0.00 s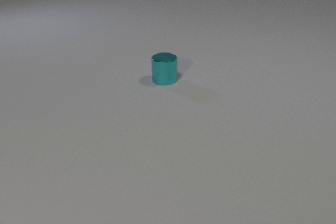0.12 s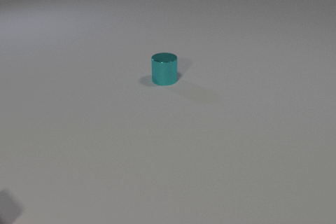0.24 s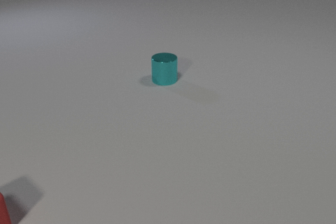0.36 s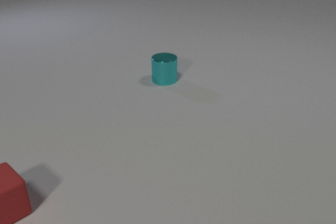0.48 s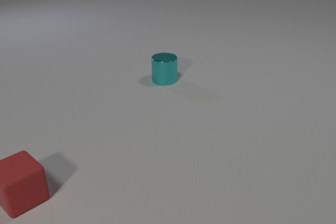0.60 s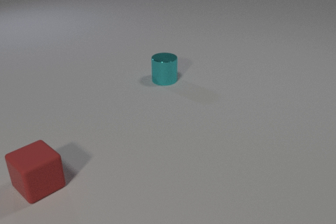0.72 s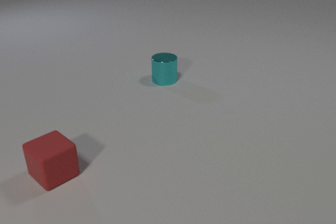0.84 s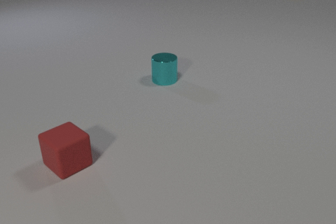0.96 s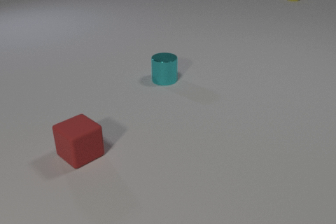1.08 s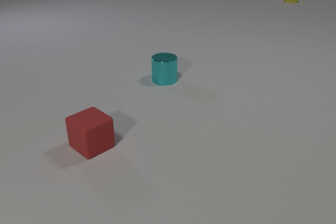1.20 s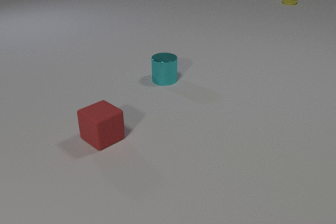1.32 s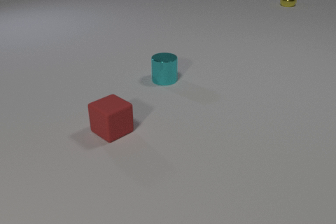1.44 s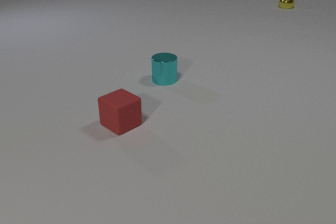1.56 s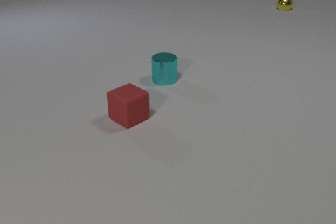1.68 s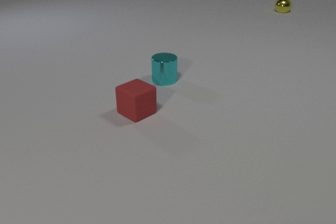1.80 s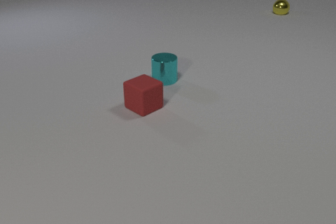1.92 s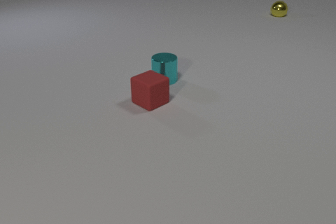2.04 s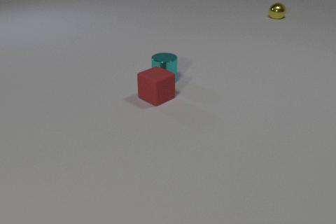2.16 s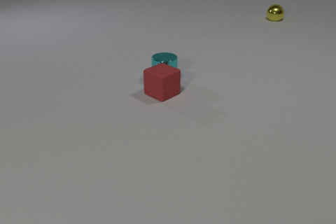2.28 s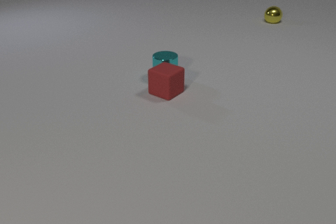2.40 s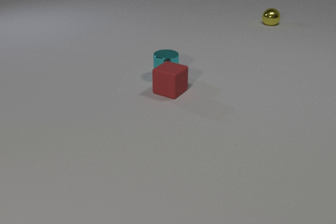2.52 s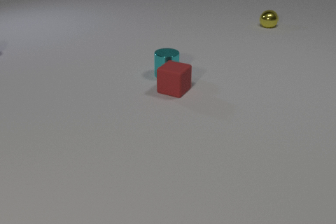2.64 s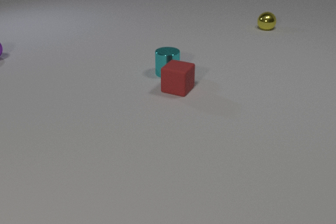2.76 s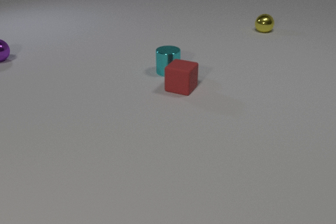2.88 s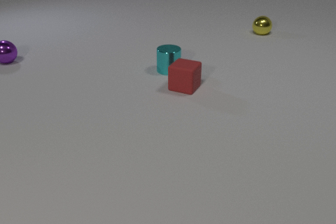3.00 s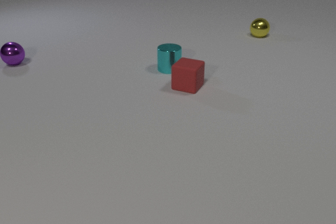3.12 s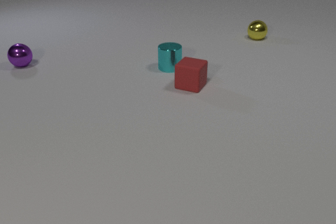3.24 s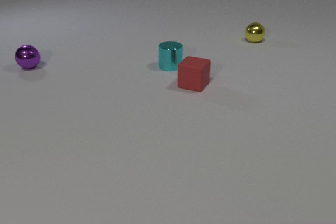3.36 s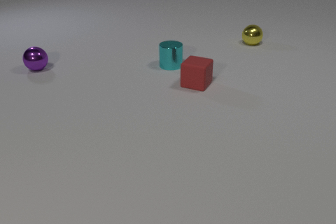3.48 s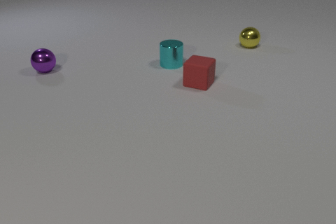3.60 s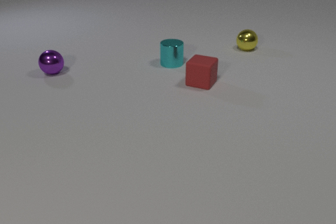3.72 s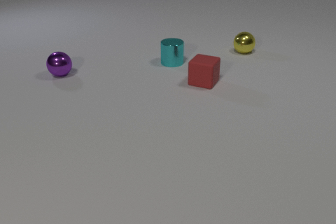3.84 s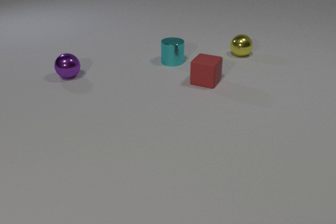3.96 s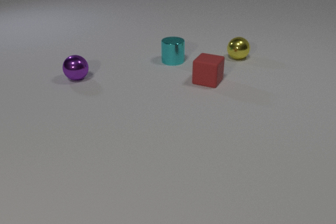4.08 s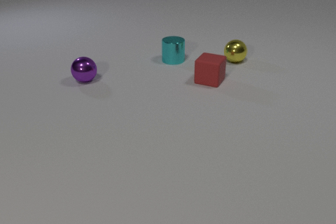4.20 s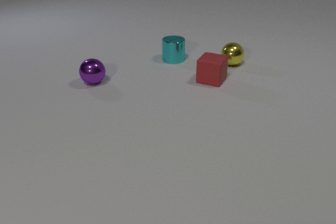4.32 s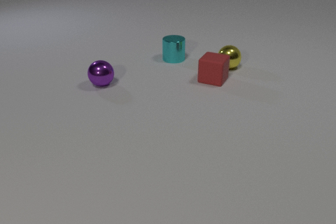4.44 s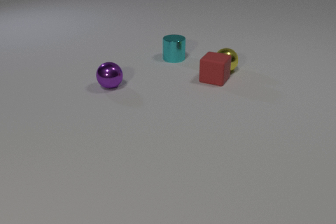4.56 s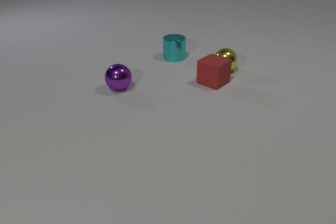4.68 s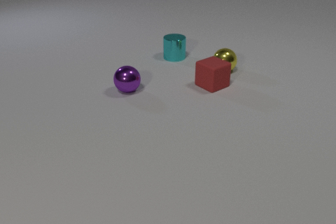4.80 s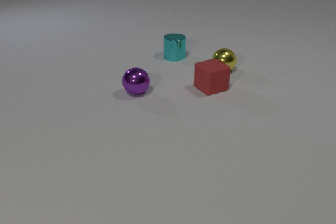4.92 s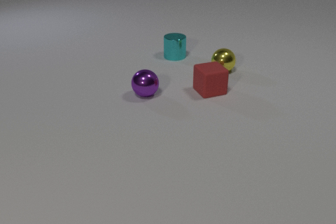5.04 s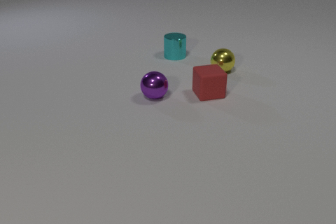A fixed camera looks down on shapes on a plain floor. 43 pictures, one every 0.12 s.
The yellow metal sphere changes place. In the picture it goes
toward the camera.
The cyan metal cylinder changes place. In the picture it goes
away from the camera.
0.00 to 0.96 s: The red rubber cube comes in at the left edge, slides to the right and away from the camera. The yellow metal sphere comes in at the top edge, rolls toward the camera.
0.96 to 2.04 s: The red rubber cube slides away from the camera and to the right. The yellow metal sphere rolls toward the camera.
2.04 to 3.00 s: The red rubber cube slides to the right and away from the camera, spins so that its near face slides to the right, counterclockwise seen from above. The cyan metal cylinder slides away from the camera. The yellow metal sphere rolls toward the camera. The purple metal sphere comes in at the left edge, rolls toward the camera and to the right. The red rubber cube and the cyan metal cylinder collide.
3.00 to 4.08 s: The red rubber cube slides to the right and away from the camera. The cyan metal cylinder slides away from the camera. The yellow metal sphere rolls toward the camera. The purple metal sphere rolls to the right and toward the camera.
4.08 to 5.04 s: The red rubber cube slides toward the camera, spins clockwise seen from above by about 60 degrees, its near face sliding to the left. The cyan metal cylinder slides away from the camera. The yellow metal sphere rolls toward the camera and to the left. The purple metal sphere rolls to the right and toward the camera. The red rubber cube and the yellow metal sphere collide.
What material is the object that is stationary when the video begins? metal.
How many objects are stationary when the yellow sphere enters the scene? 1.
What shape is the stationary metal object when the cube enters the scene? cylinder.
